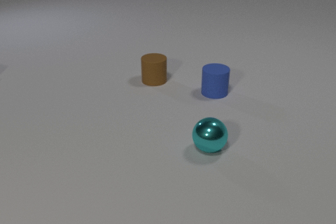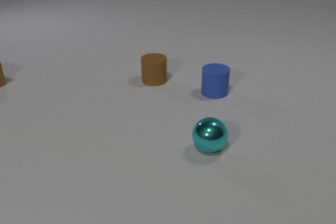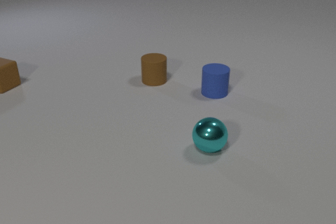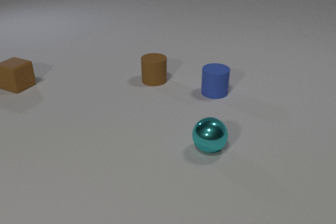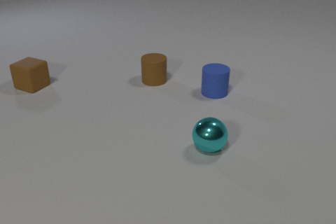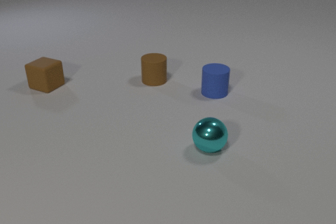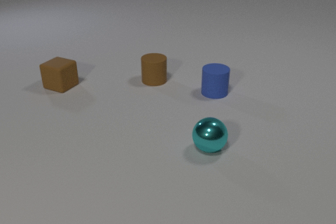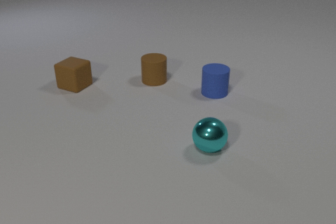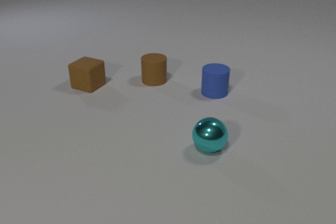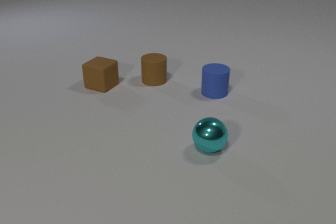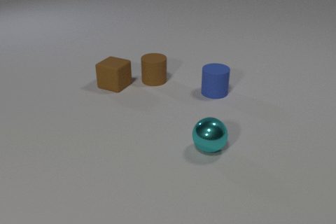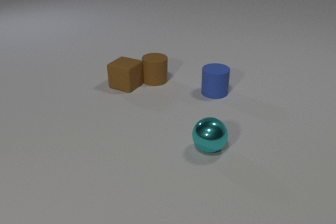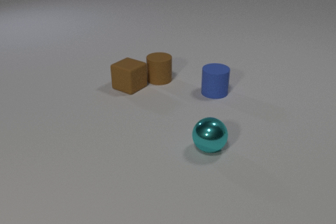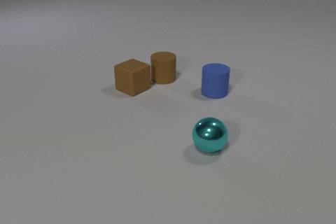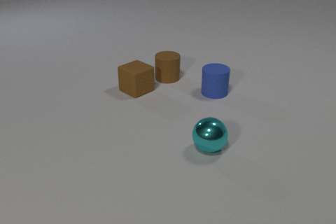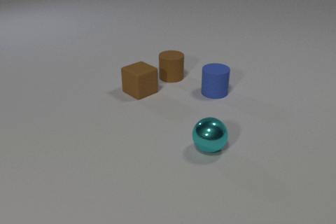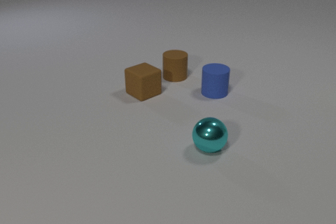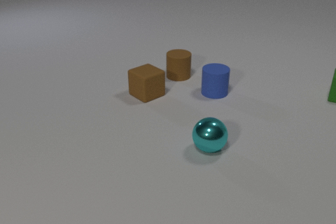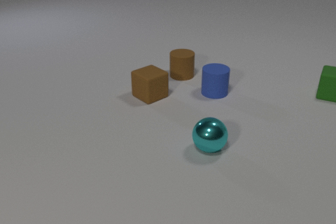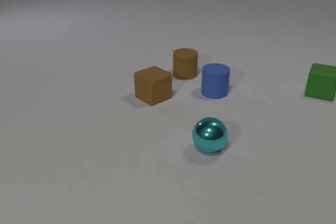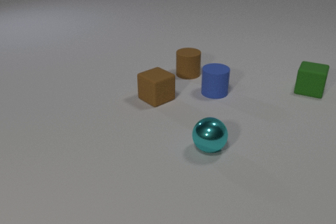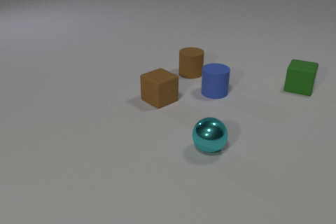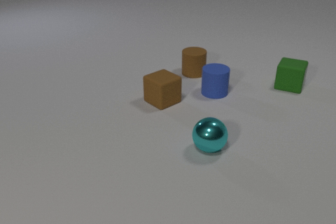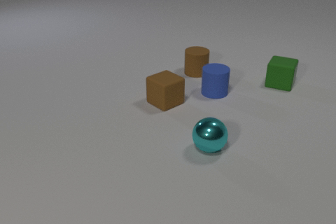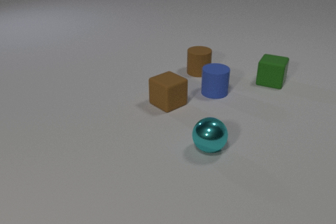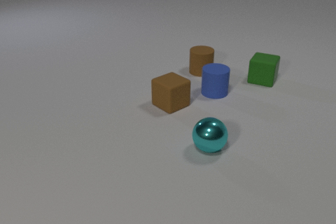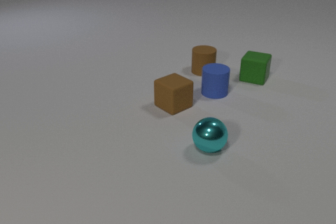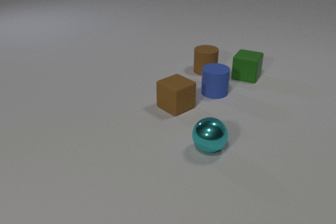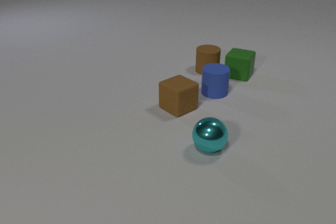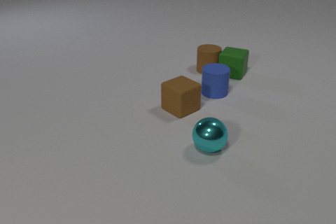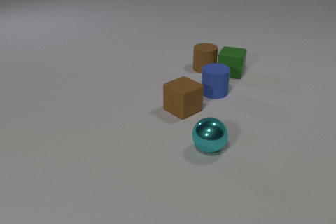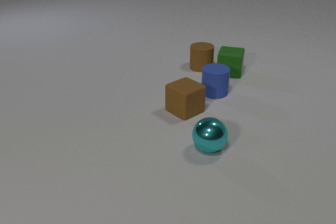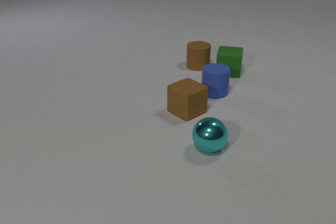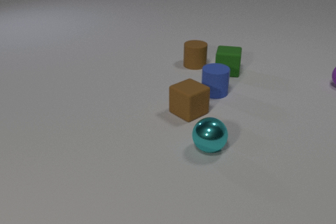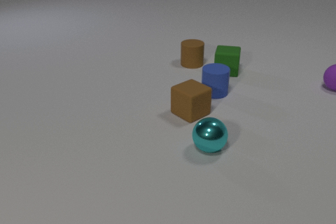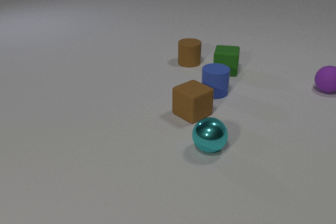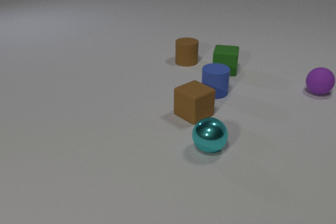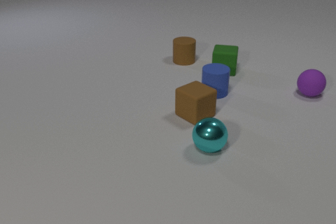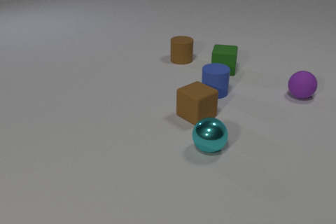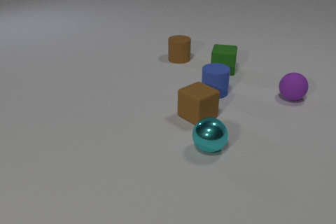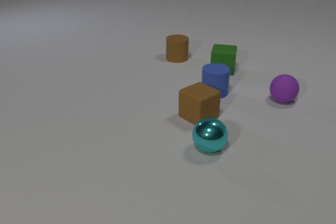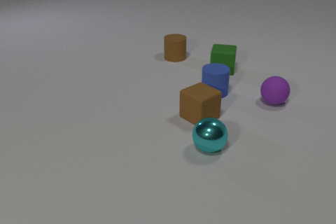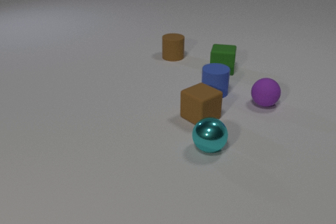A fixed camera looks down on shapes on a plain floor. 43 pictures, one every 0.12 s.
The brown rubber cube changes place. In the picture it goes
to the right.
The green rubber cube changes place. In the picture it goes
to the left.
0.00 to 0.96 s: The brown rubber cube comes in at the left edge, slides to the right.
0.96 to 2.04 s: The brown rubber cube slides to the right and toward the camera, spins so that its near face slides to the left, clockwise seen from above. The brown rubber cylinder slides to the right and away from the camera. The green rubber cube comes in at the right edge, slides to the left. The brown rubber cube and the brown rubber cylinder collide.
2.04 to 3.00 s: The brown rubber cube slides to the right and toward the camera. The brown rubber cylinder slides to the right and away from the camera. The green rubber cube slides to the left.
3.00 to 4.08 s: The brown rubber cube slides to the right and toward the camera. The brown rubber cylinder slides away from the camera and to the left. The purple rubber sphere comes in at the right edge, rolls toward the camera and to the left. The green rubber cube slides to the left and away from the camera. The brown rubber cylinder and the green rubber cube collide.
4.08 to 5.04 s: The brown rubber cube slides to the right and toward the camera. The brown rubber cylinder slides to the left and away from the camera. The purple rubber sphere rolls to the left and toward the camera.
How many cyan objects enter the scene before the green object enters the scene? 0.
Are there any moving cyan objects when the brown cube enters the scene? no.
What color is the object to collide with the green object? brown.
